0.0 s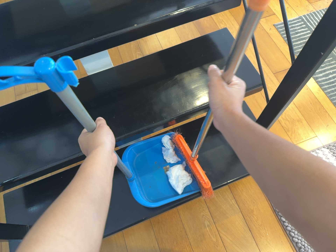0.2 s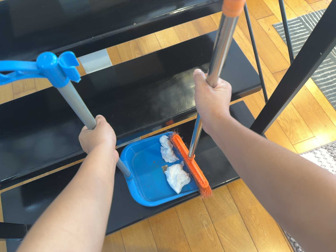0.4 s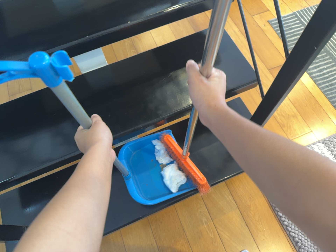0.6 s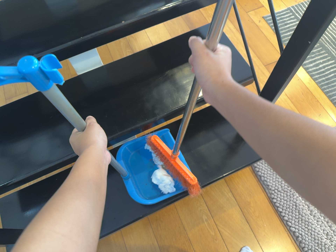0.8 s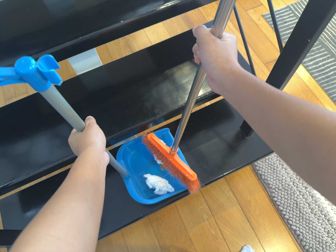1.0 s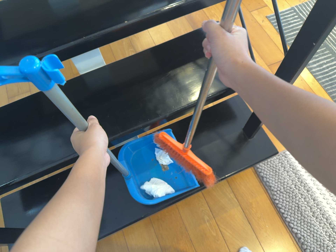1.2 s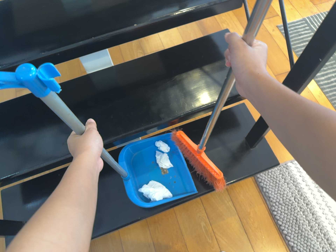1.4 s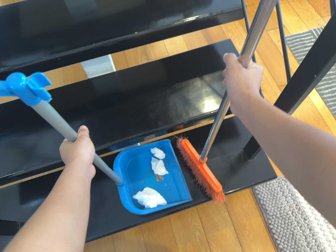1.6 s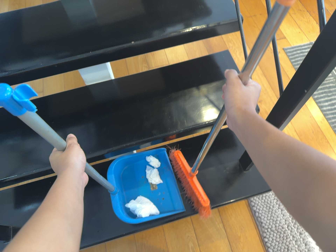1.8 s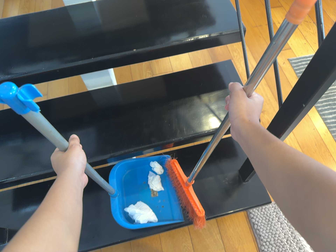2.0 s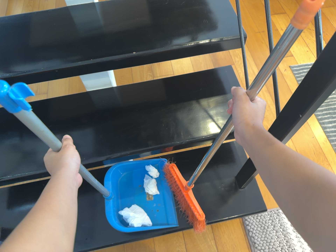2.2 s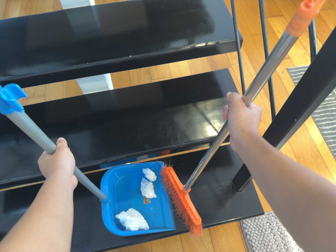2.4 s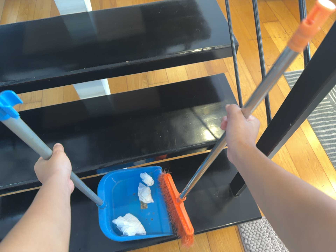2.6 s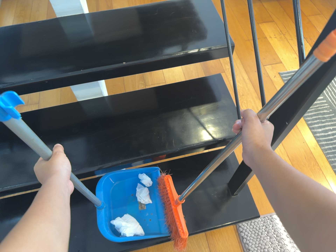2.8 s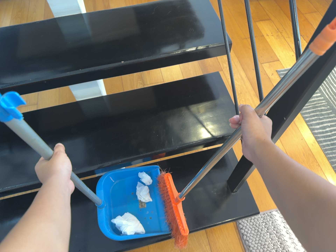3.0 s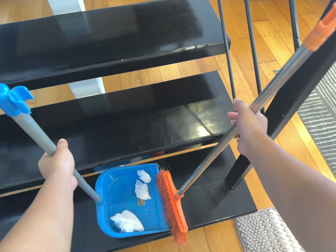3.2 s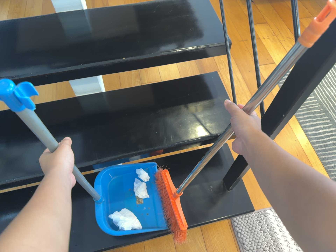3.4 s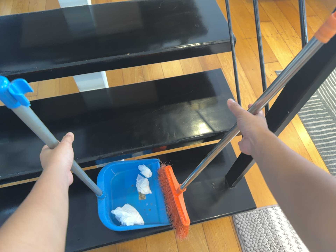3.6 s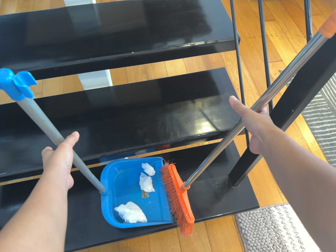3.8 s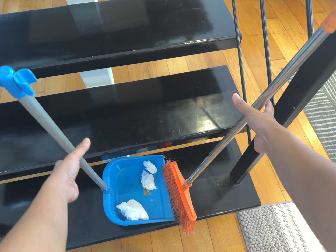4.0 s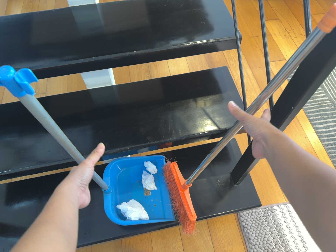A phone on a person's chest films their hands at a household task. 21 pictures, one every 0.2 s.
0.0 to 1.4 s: The camera shifts only a little, or ends up much as it began.
1.4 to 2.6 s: The camera travels to its right, about 8 cm, so close, fixed things drift to the left.
2.6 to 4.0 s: The camera shifts only a little, or ends up much as it began.
The film runs forward here.
